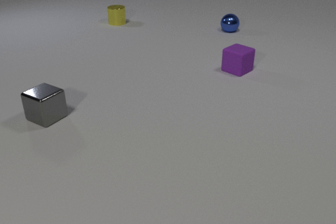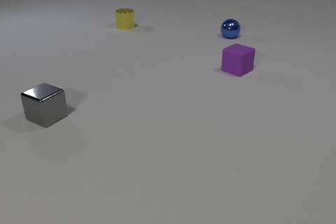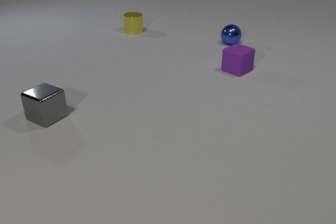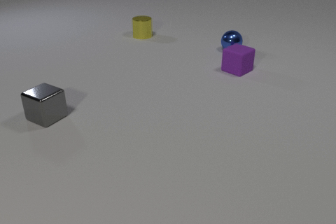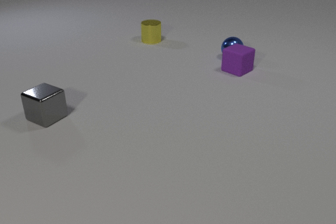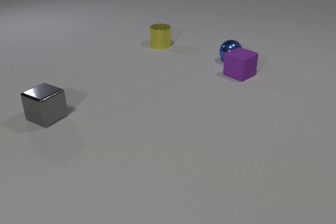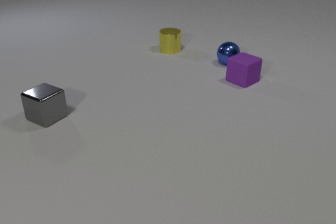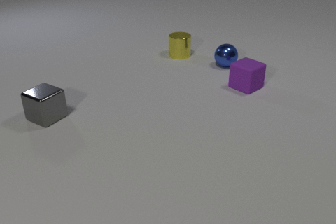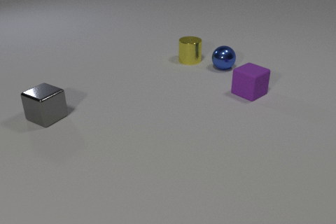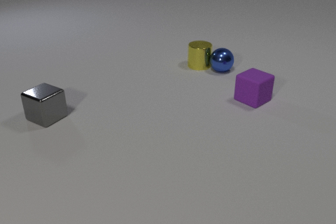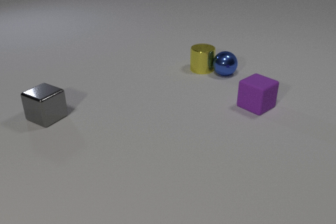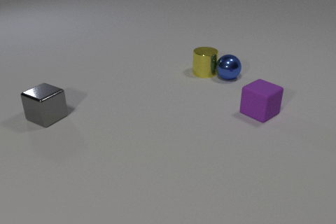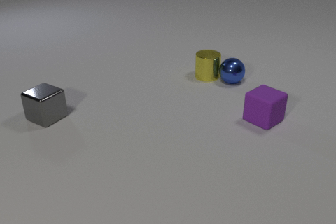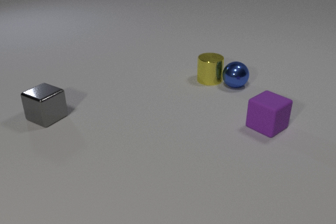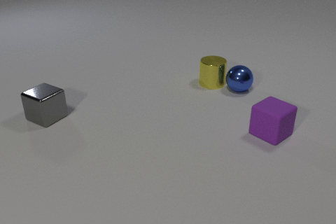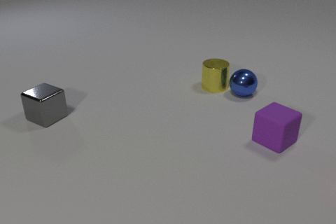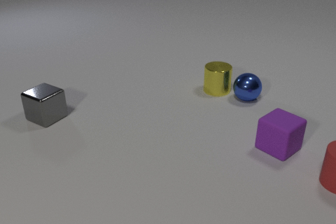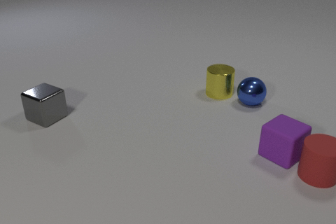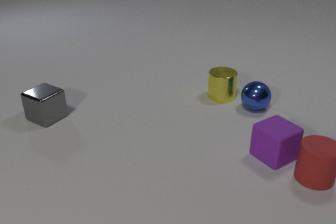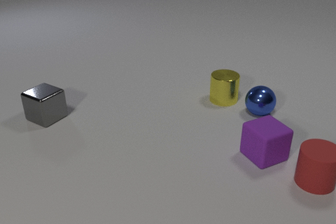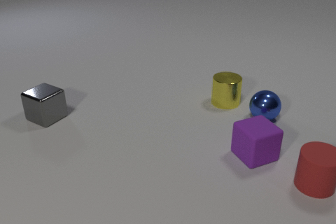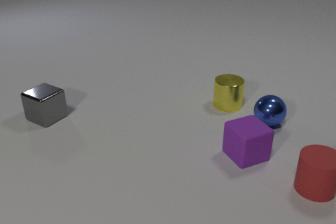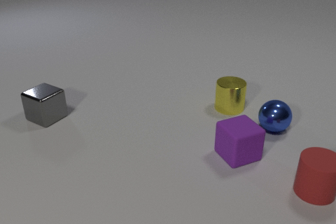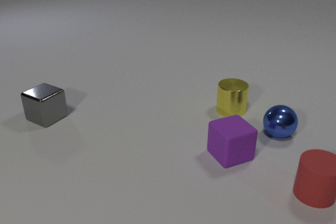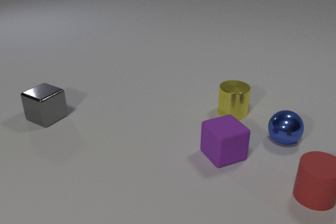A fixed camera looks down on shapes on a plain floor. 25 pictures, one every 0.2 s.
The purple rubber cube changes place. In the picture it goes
toward the camera.
The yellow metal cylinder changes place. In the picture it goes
toward the camera.
0.0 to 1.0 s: The blue metal sphere rolls toward the camera. The purple rubber cube slides toward the camera. The yellow metal cylinder slides toward the camera and to the right. The blue metal sphere and the purple rubber cube collide.
1.0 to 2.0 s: The blue metal sphere rolls toward the camera. The purple rubber cube slides toward the camera. The yellow metal cylinder slides toward the camera and to the right. The blue metal sphere and the yellow metal cylinder collide.
2.0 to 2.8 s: The blue metal sphere rolls toward the camera and to the right. The purple rubber cube slides toward the camera. The yellow metal cylinder slides toward the camera.
2.8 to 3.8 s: The blue metal sphere rolls toward the camera and to the right. The purple rubber cube slides toward the camera. The red rubber cylinder comes in at the right edge, slides to the left. The yellow metal cylinder slides toward the camera. The purple rubber cube and the red rubber cylinder collide.
3.8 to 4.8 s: The blue metal sphere rolls toward the camera and to the right. The purple rubber cube slides to the left. The red rubber cylinder slides toward the camera. The yellow metal cylinder slides toward the camera.
How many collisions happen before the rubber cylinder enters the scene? 2.
Are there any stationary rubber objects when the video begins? yes.
What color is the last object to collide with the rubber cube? red.
